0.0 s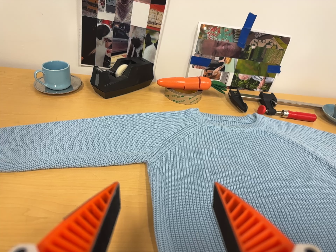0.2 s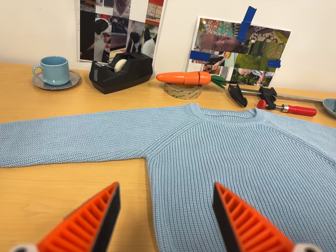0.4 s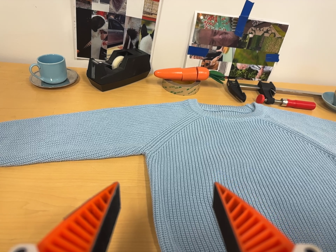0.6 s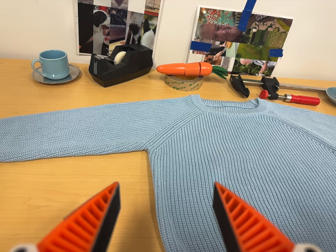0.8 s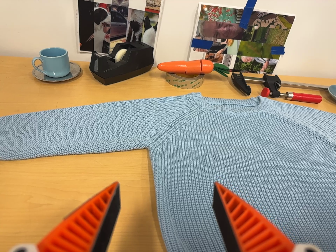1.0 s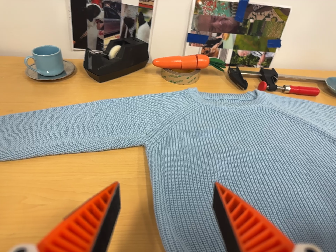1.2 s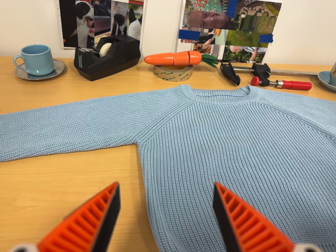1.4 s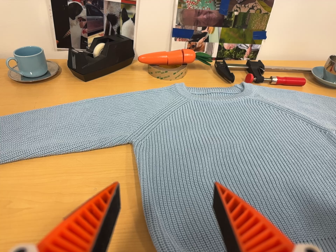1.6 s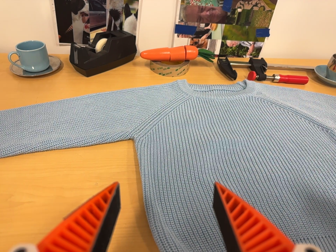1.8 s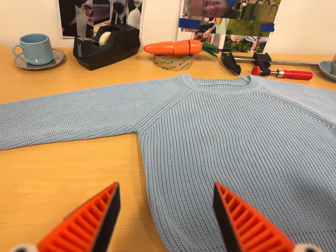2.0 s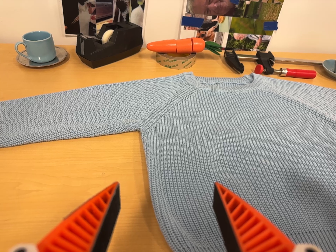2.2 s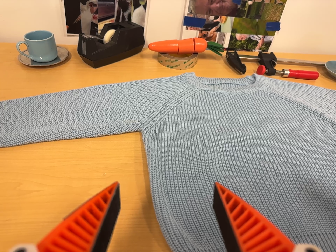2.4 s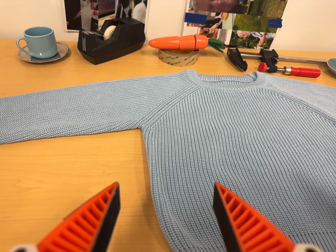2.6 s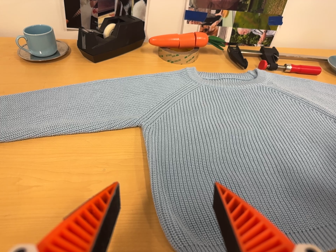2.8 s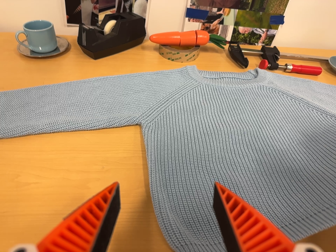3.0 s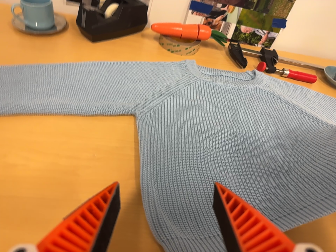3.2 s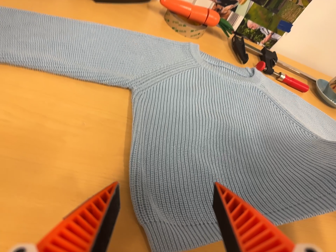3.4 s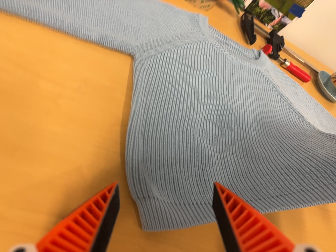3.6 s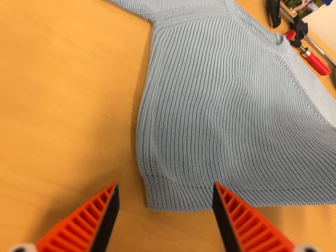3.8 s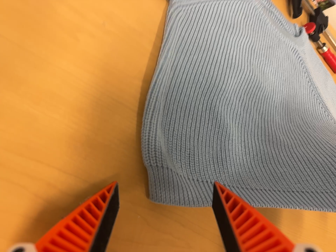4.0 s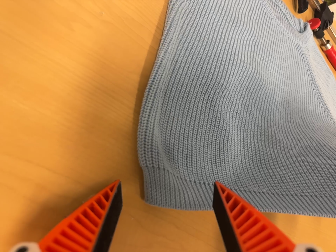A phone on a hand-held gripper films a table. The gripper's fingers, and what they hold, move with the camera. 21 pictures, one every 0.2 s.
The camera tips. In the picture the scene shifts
upward.
0.0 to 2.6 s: The camera shifts only a little, or ends up much as it began.
2.6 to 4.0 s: The camera pans to its right by about 15 degrees. It travels to its left and forward, about 12 cm. Its aim tips toward the bottom of its view by about 25 degrees, and the scene shifts upward. It rolls about its line of sight by about 40 degrees, and the scene rotates clockwise.
The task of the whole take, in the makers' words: fold up.
The film runs forward here.
